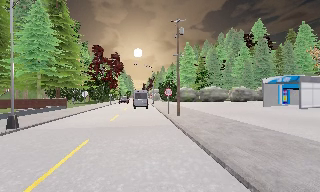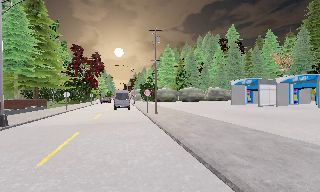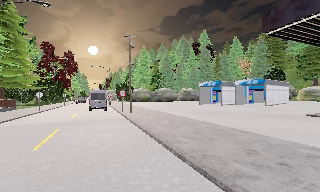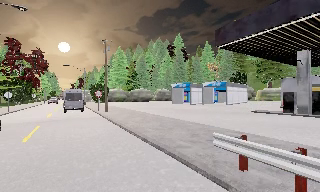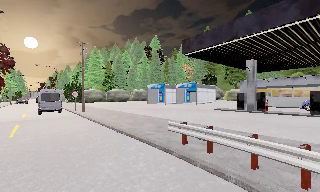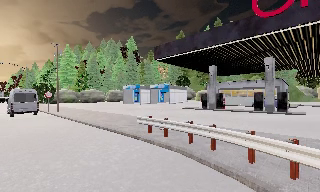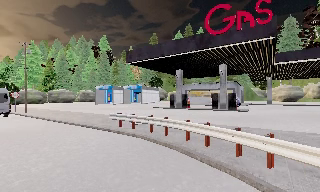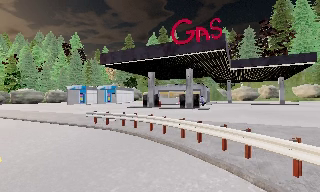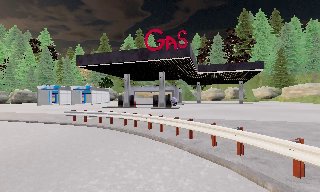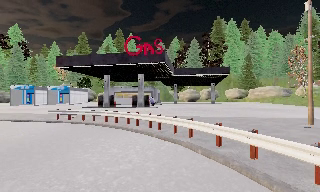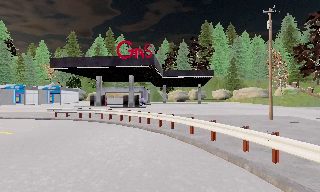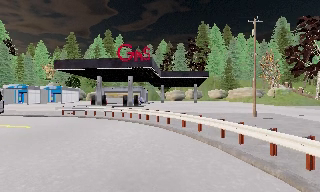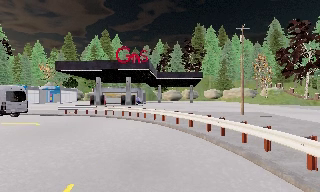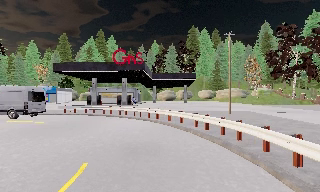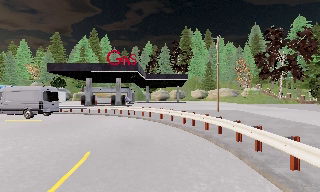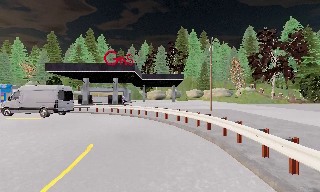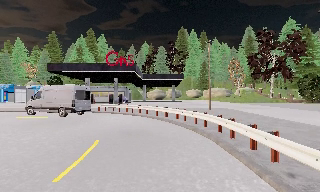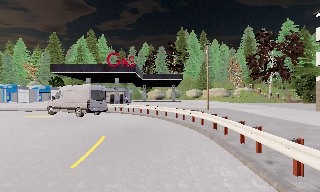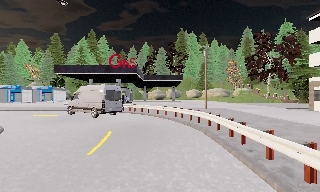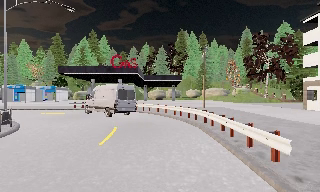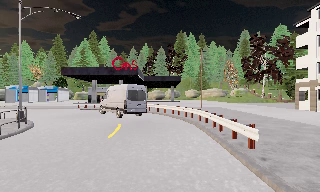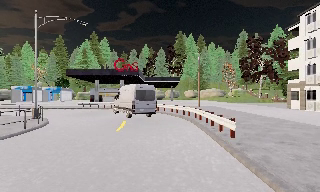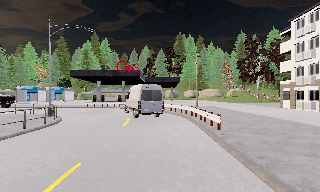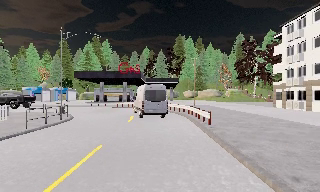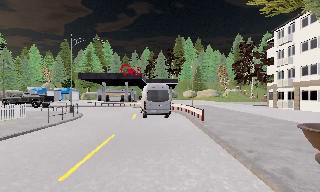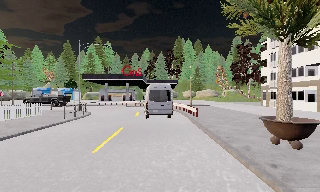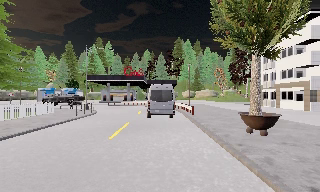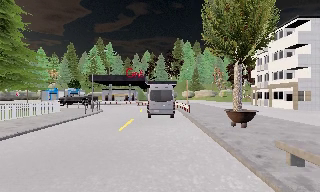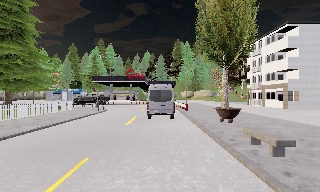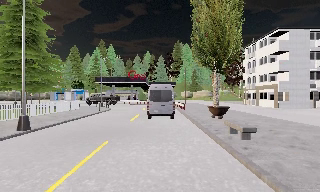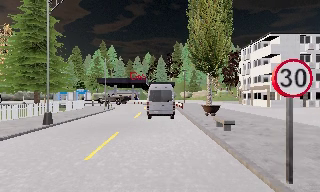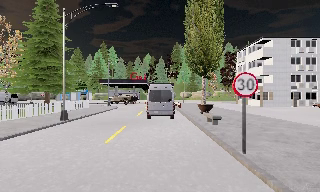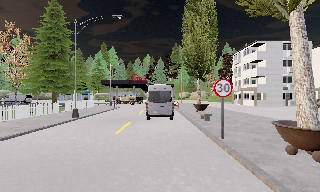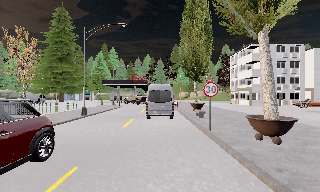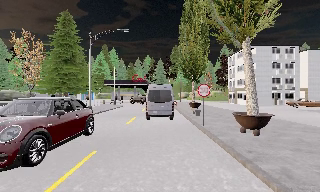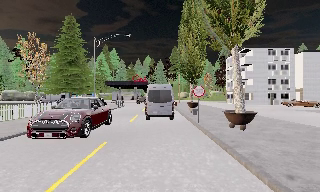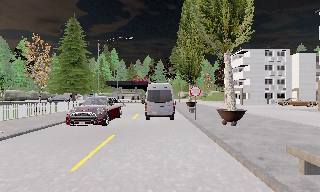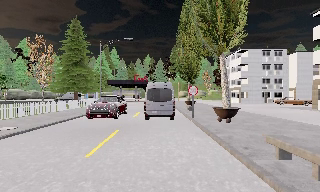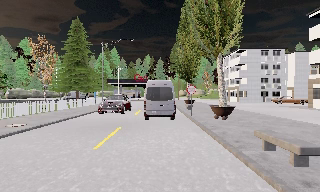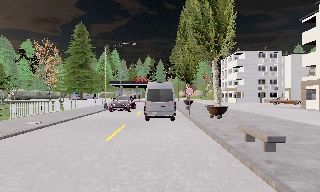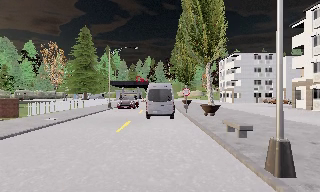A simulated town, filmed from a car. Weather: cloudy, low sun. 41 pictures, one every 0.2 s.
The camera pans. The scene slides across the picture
to the left.
The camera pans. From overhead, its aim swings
clockwise.
0.0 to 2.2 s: The camera pans to its right, which is clockwise from overhead, by about 75 degrees. It travels backward, about 18 m.
2.2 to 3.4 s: The camera travels backward, about 5 m, so what stands in front gets smaller. It loses speed.
3.4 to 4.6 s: The camera travels backward, about 7 m, so what stands in front gets smaller. It gains speed.
4.6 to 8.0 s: The camera travels backward, about 20 m, so what stands in front gets smaller. It loses speed.
The film runs backward here.
